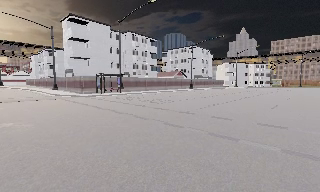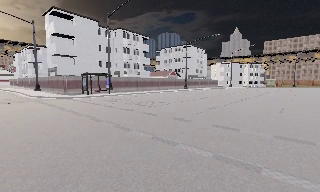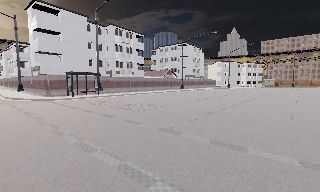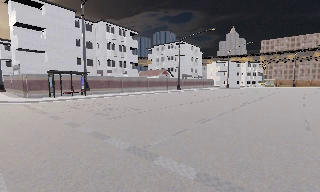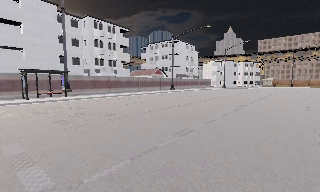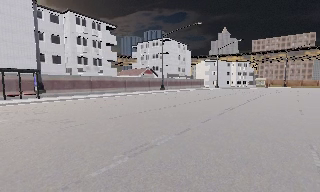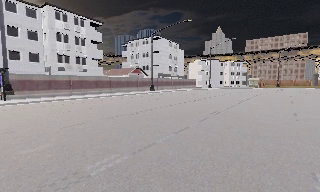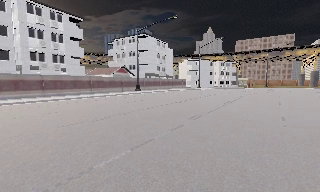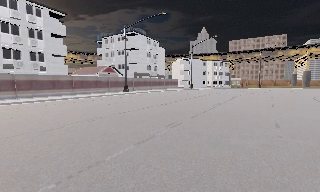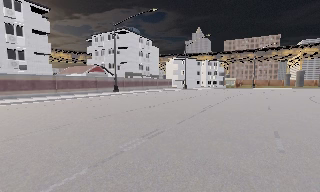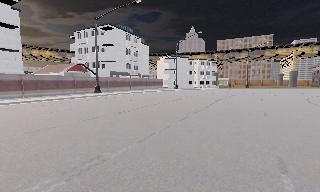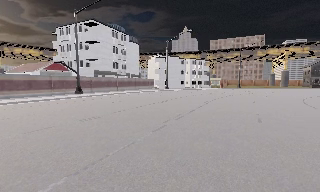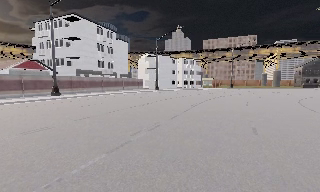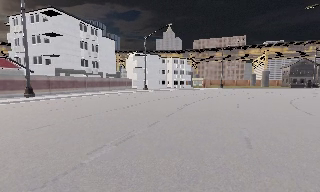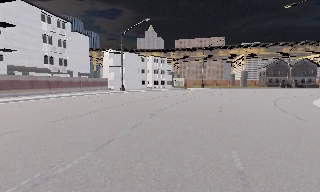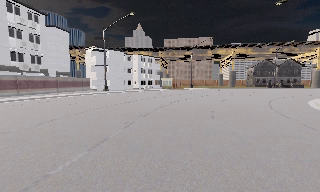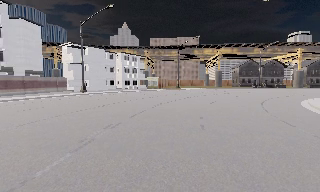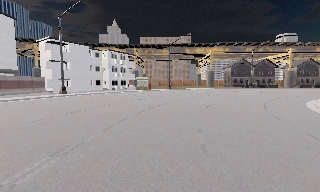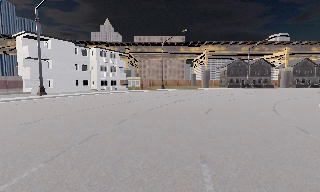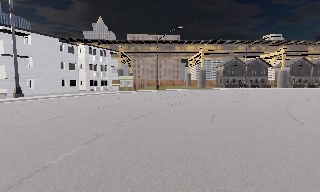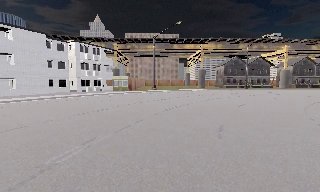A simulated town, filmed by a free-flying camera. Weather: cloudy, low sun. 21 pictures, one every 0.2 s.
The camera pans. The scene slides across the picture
to the left.
The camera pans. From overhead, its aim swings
clockwise.
0.0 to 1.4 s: The camera travels forward and to its right, about 12 m, so what stands in front looms larger.
1.4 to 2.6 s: The camera pans to its right, which is clockwise from overhead, by about 15 degrees. It travels forward and to its right, about 11 m, so what stands in front looms larger.
2.6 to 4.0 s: The camera pans to its right, which is clockwise from overhead, by about 20 degrees. It travels forward, about 14 m, so what stands in front looms larger.
The film runs forward here.
